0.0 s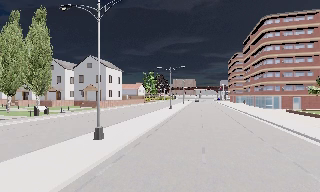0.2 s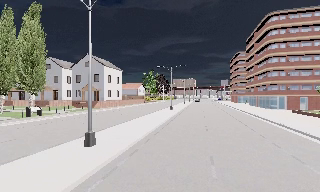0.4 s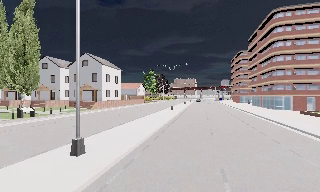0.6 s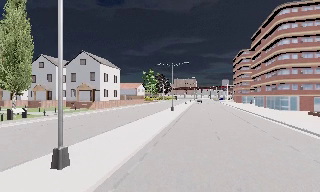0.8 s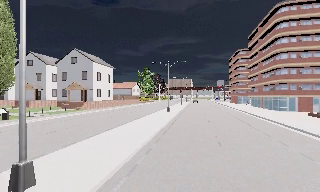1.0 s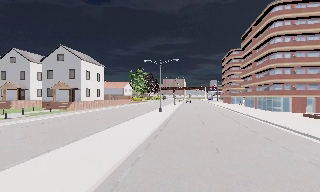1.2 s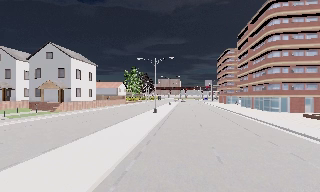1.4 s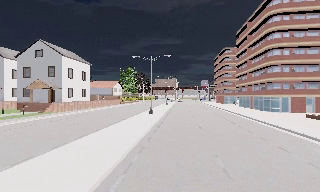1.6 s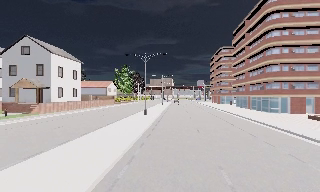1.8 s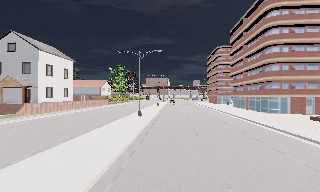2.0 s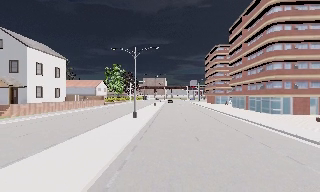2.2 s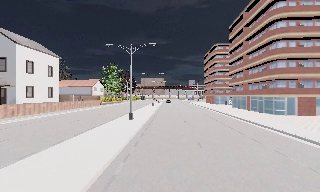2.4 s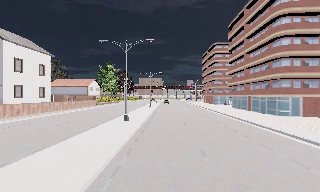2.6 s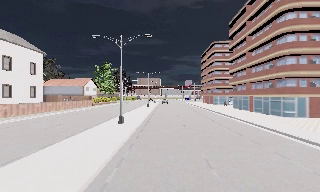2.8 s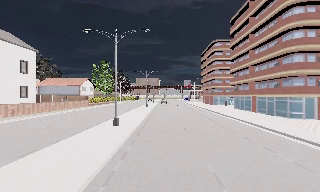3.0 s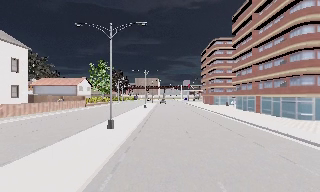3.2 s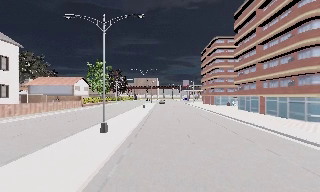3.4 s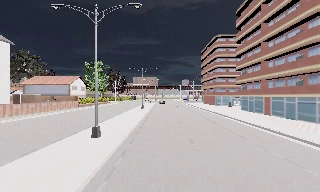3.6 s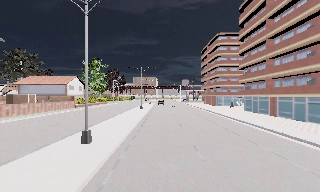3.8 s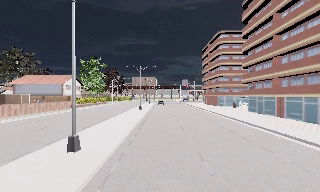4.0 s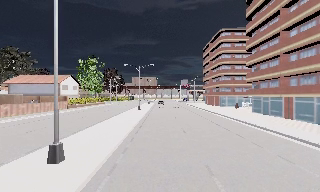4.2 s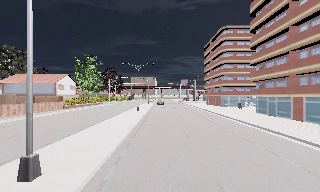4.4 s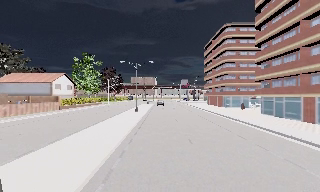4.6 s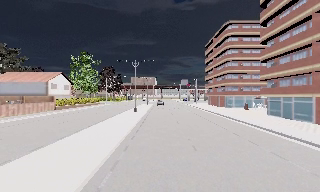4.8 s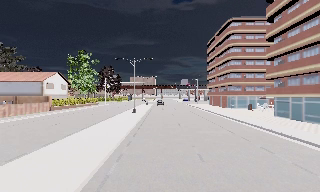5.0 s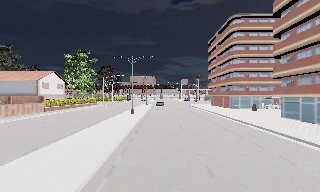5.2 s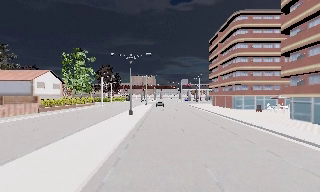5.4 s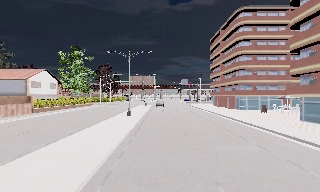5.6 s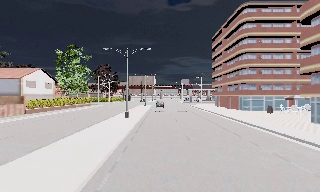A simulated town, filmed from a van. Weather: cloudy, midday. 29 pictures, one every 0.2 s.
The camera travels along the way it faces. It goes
forward.
0.0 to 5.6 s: The camera pans to its right, which is clockwise from overhead, by about 15 degrees. It travels forward, about 35 m, so what stands in front looms larger.
The film runs forward here.
